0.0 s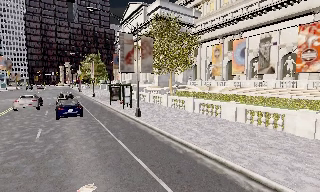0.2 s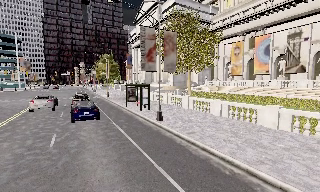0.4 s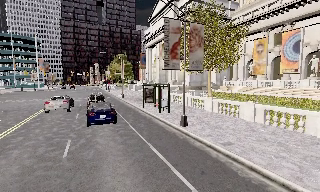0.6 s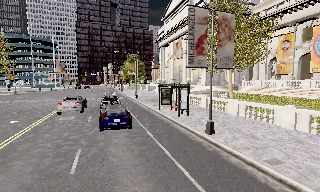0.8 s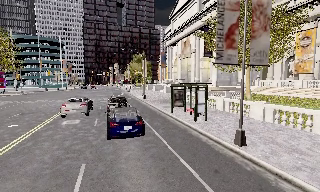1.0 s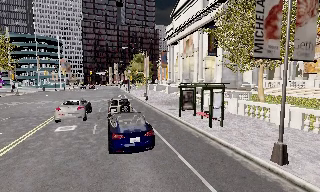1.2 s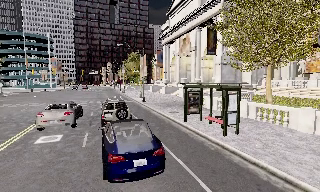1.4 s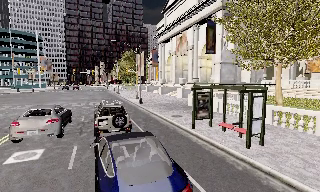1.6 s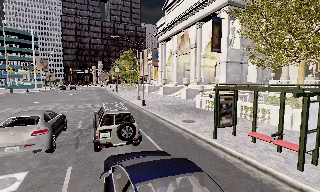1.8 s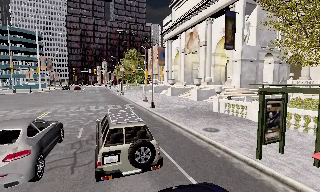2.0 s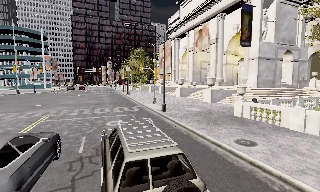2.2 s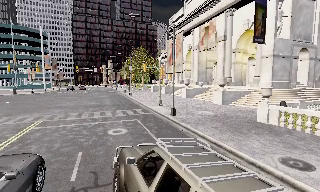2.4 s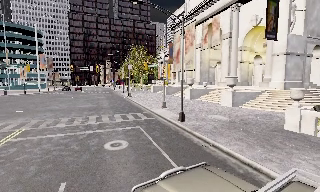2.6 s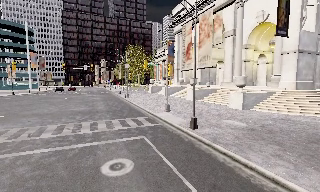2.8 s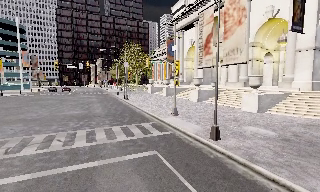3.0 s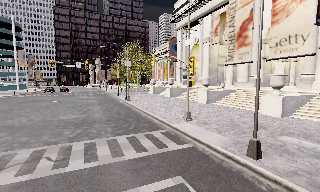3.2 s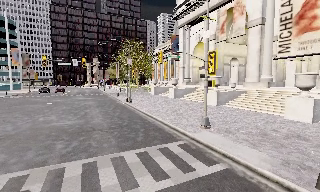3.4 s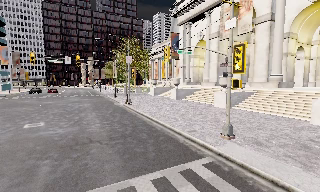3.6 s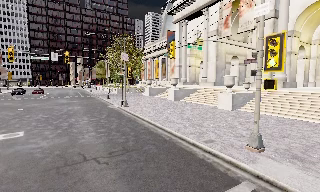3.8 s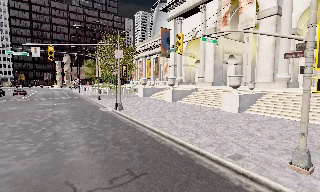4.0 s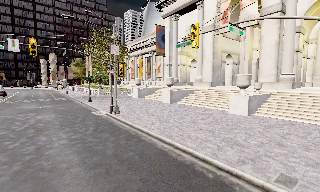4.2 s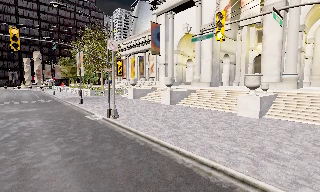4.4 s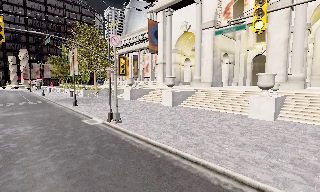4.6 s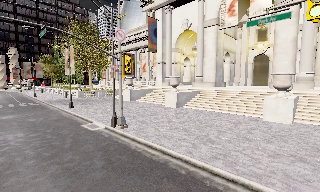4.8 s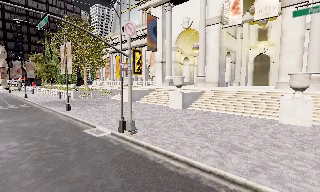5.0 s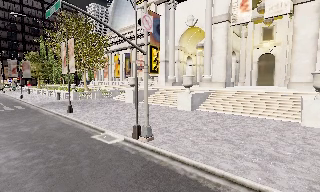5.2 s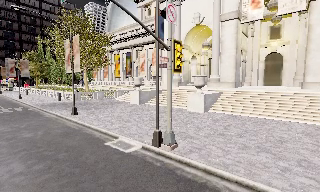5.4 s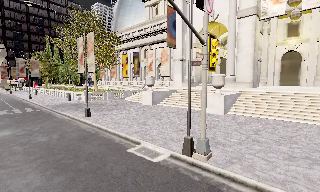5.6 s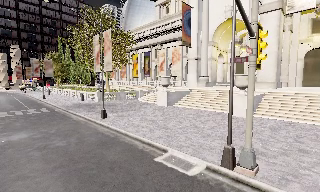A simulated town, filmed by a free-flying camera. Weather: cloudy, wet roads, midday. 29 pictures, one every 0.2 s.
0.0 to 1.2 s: The camera pans to its left, which is counterclockwise from overhead, by about 10 degrees. It travels forward and to its left, about 10 m, so what stands in front looms larger.
1.2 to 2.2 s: The camera travels forward, about 10 m, so what stands in front looms larger.
2.2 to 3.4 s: The camera travels forward and to its left, about 12 m, so what stands in front looms larger.
3.4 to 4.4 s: The camera pans to its right, which is clockwise from overhead, by about 15 degrees. It travels forward and to its left, about 9 m, so what stands in front looms larger.
4.4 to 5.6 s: The camera travels to its left and forward, about 9 m, so close, fixed things drift to the right.
The film runs forward here.
